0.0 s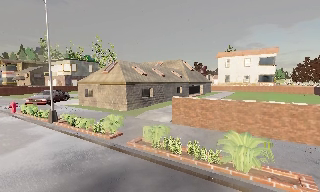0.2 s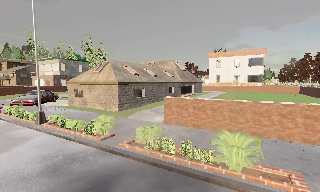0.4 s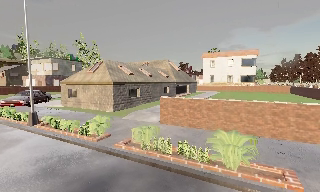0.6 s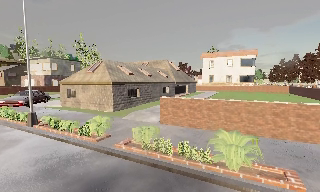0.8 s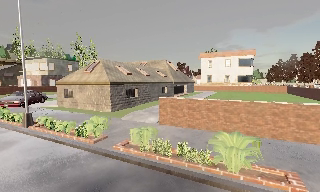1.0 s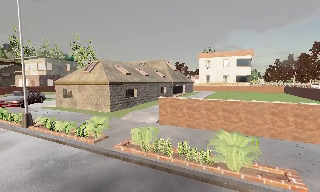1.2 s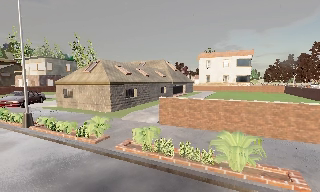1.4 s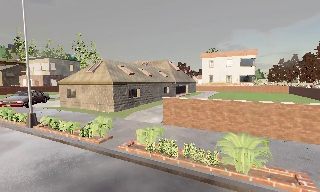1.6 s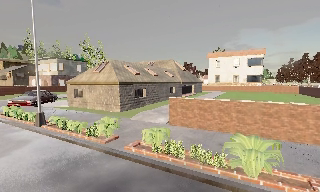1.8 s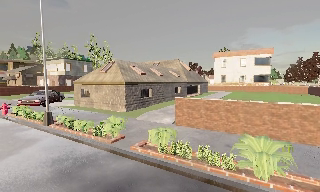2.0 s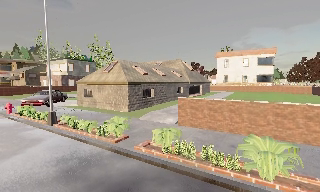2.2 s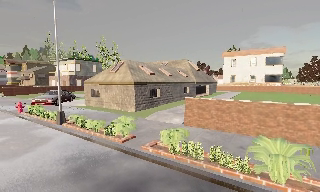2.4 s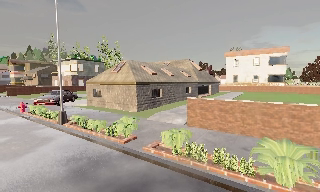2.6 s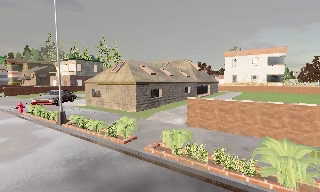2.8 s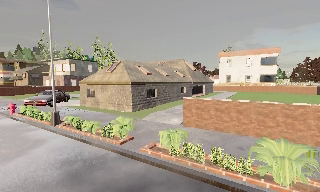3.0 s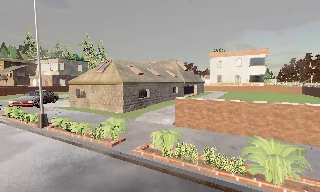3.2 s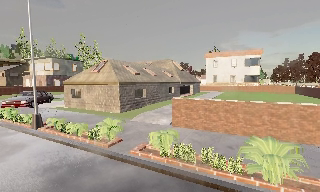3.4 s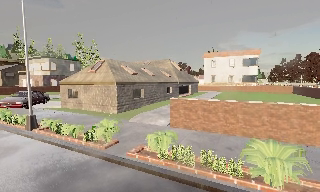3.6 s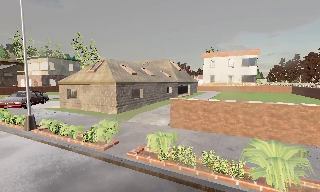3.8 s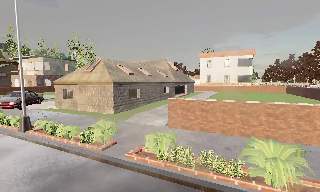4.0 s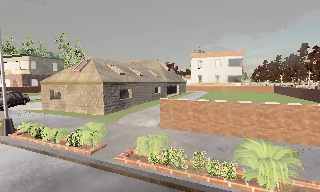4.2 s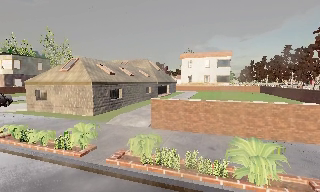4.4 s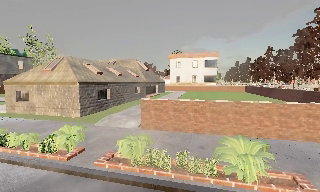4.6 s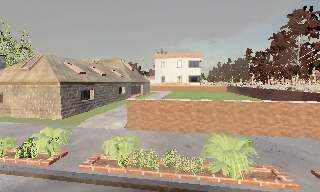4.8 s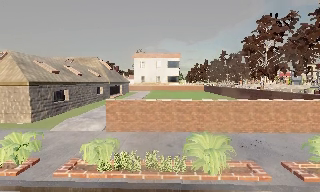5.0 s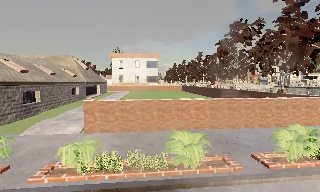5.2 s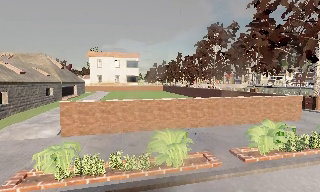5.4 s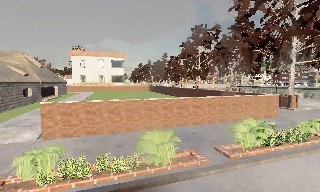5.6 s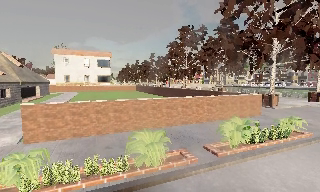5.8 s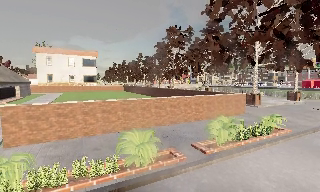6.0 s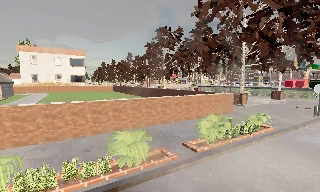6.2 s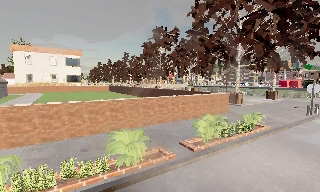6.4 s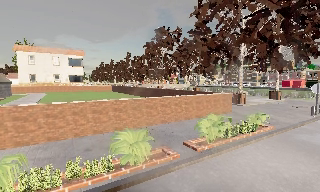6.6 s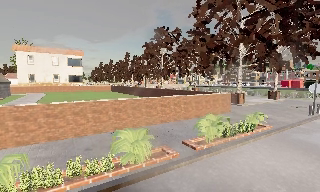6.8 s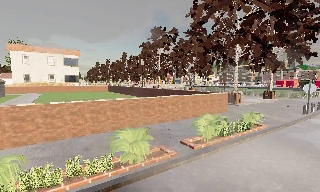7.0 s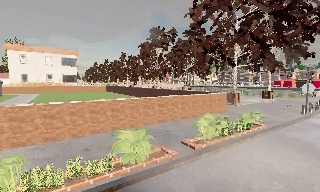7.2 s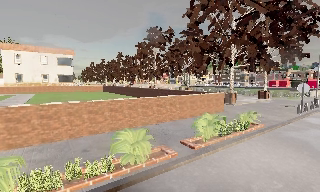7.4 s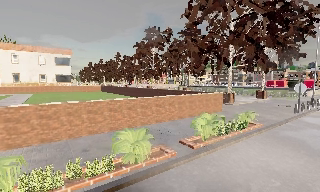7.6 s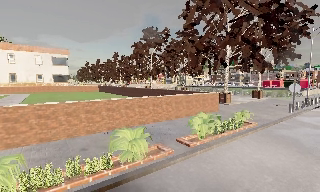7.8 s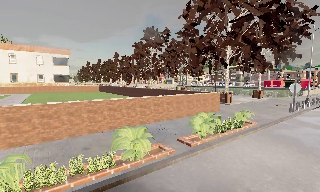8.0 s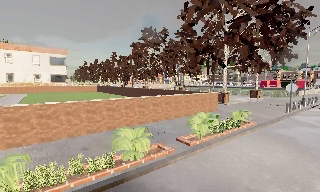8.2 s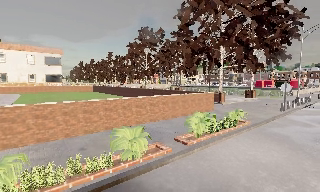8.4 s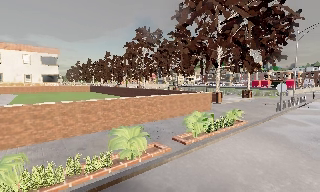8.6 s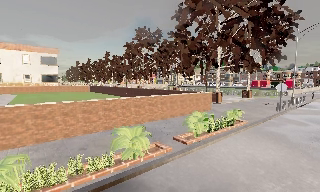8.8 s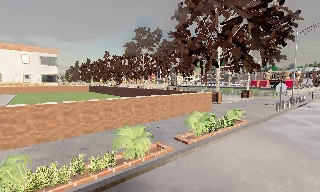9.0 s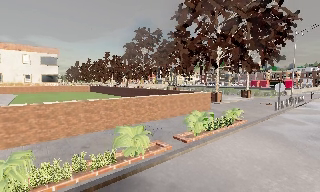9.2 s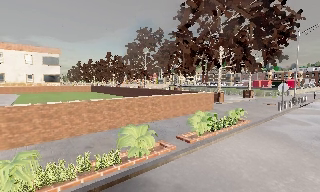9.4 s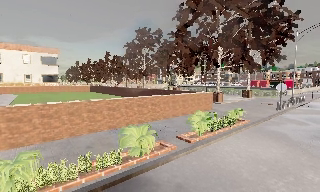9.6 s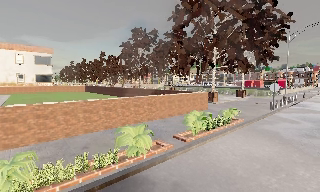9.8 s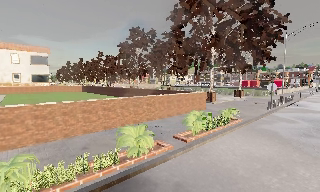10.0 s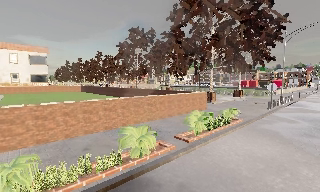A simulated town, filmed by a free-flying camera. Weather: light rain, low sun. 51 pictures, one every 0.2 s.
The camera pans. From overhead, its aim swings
clockwise.
The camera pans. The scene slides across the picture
to the left.
0.0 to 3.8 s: The camera travels forward and to its left, about 1 m, so what stands in front looms larger.
3.8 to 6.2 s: The camera pans to its right, which is clockwise from overhead, by about 55 degrees. It travels to its left, about 0.5 m.
6.2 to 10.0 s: The camera pans to its right, which is clockwise from overhead, by about 10 degrees. It travels to its left and backward, about 1 m.
The film runs forward here.
